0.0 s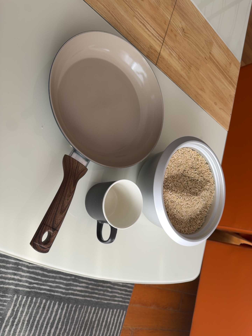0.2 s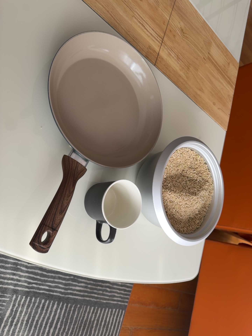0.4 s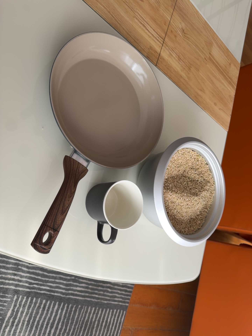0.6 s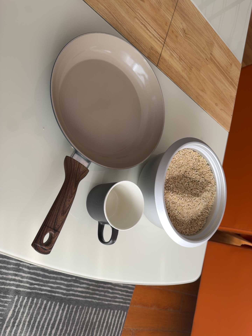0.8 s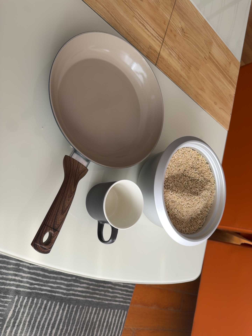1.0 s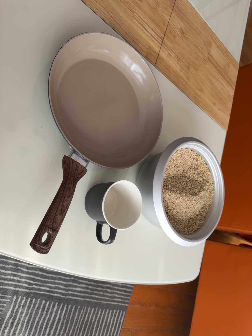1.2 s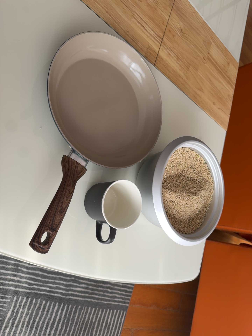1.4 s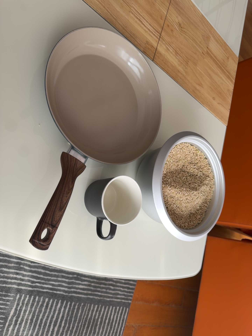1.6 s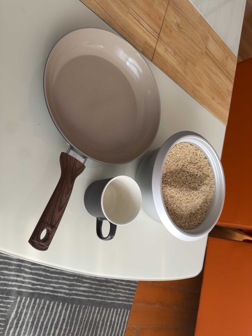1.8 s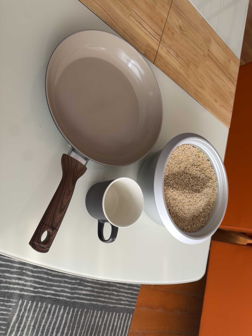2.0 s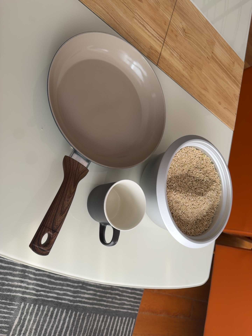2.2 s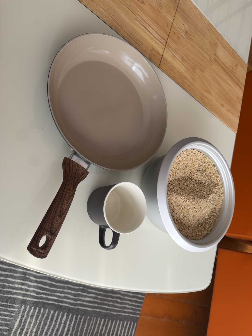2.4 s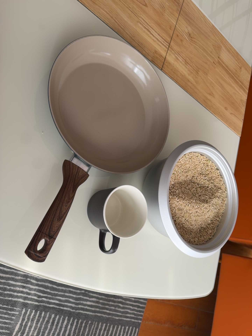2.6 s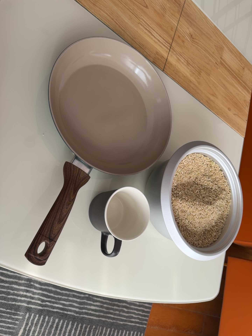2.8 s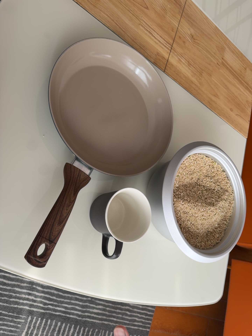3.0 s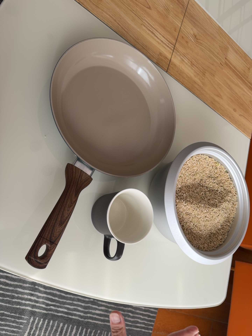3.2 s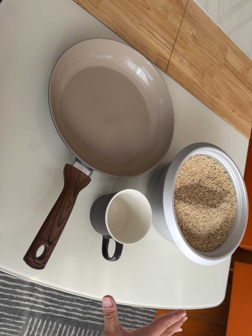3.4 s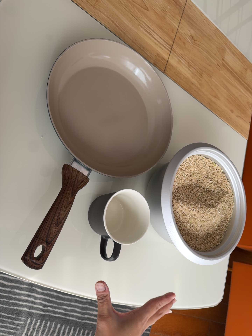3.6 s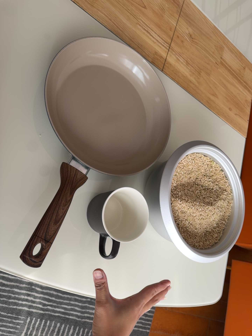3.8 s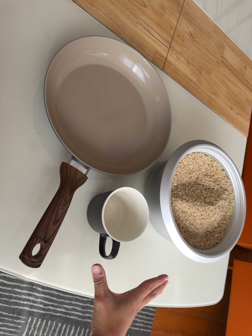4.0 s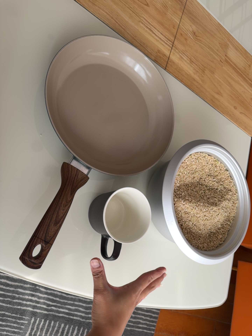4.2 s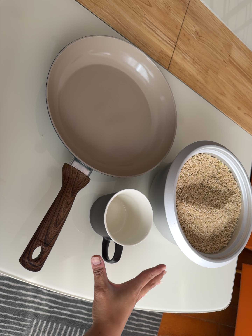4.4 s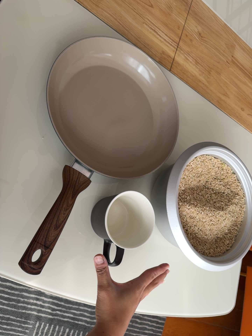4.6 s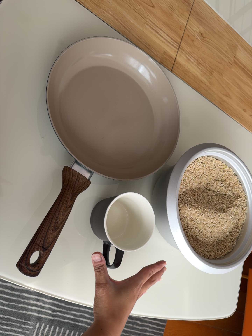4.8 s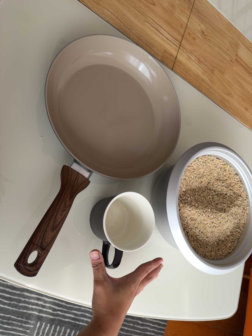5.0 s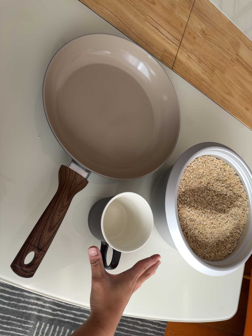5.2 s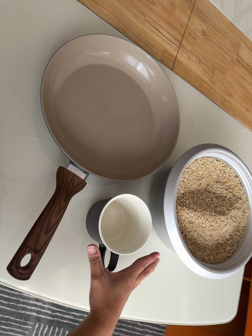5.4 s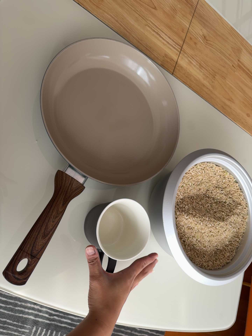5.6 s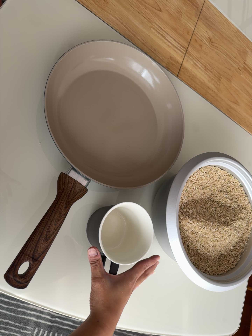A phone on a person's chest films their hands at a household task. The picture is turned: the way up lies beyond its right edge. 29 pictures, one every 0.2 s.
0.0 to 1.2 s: The camera keeps its place and its aim.
1.2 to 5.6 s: The camera pans to its left by about 10 degrees. It travels forward and to its right, about 10 cm, so what stands in front looms larger.
The film runs forward here.
